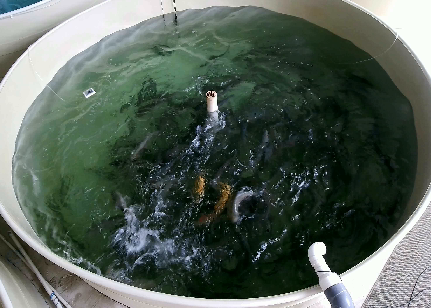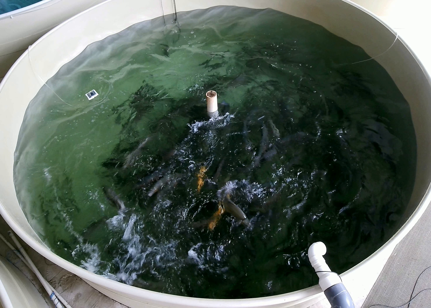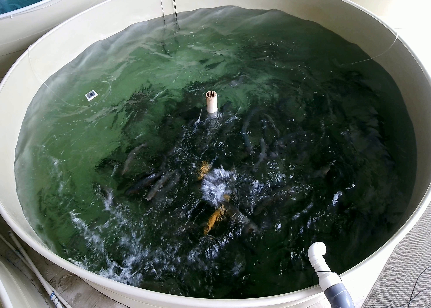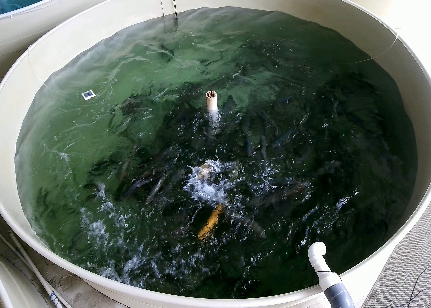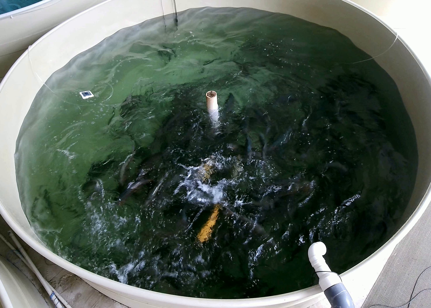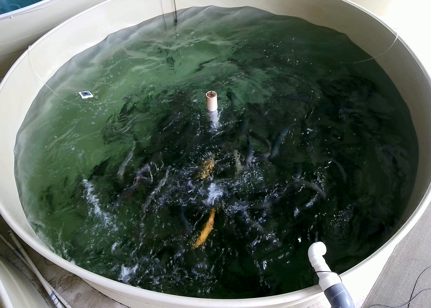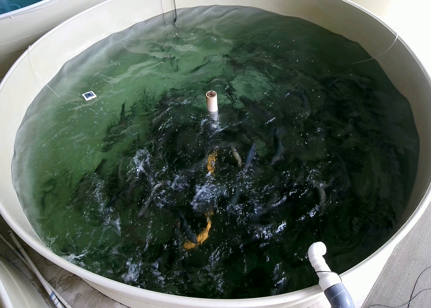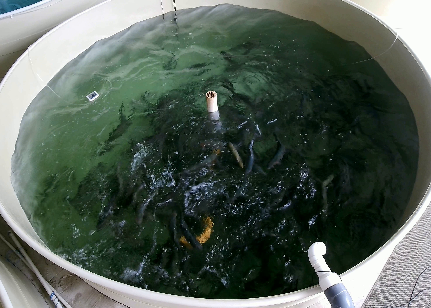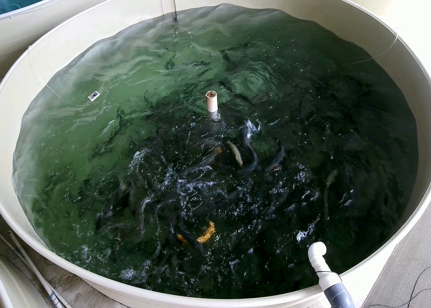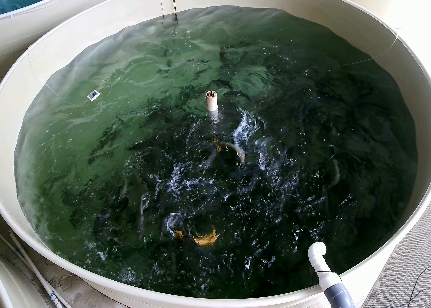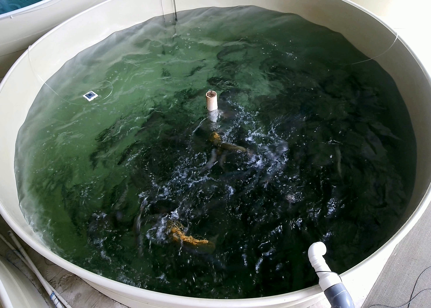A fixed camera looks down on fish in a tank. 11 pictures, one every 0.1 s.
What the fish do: Strong feeding.
